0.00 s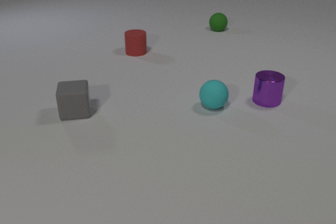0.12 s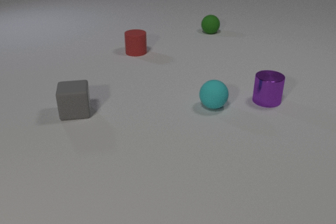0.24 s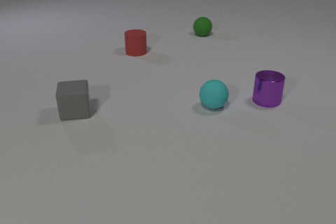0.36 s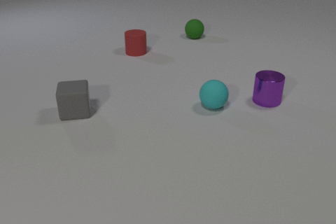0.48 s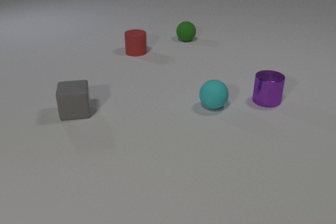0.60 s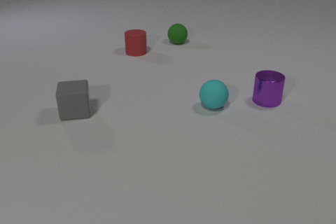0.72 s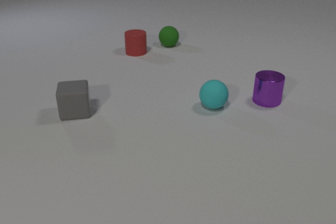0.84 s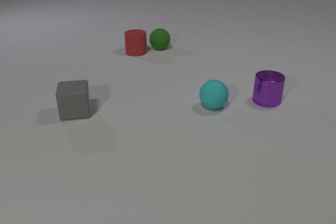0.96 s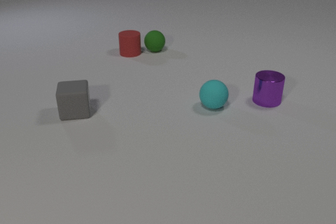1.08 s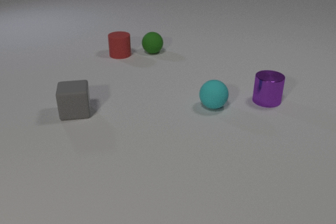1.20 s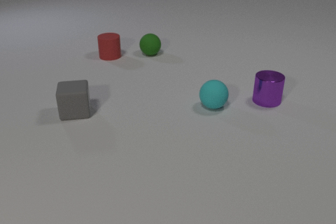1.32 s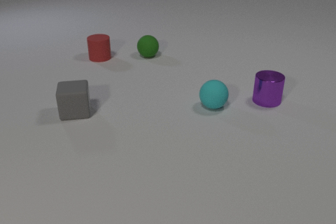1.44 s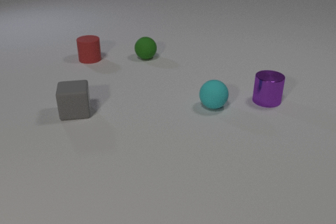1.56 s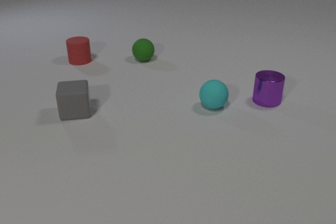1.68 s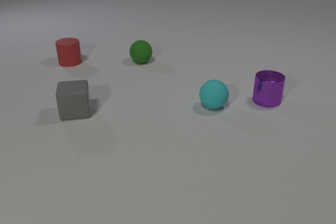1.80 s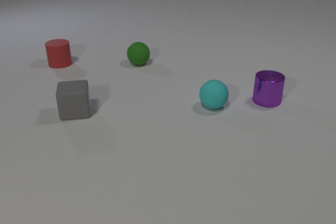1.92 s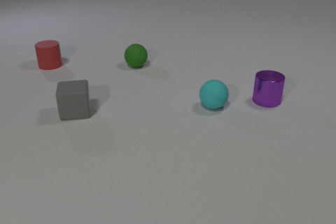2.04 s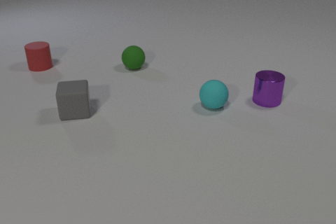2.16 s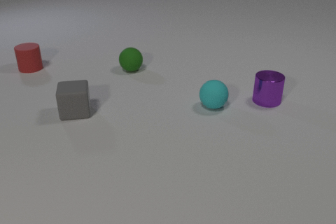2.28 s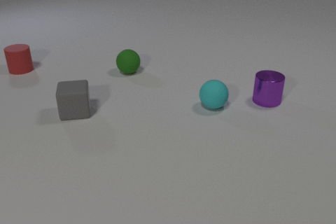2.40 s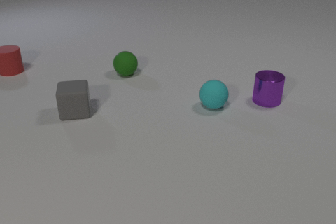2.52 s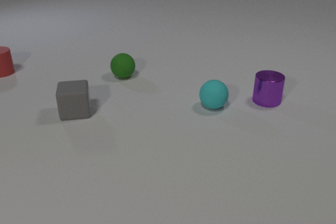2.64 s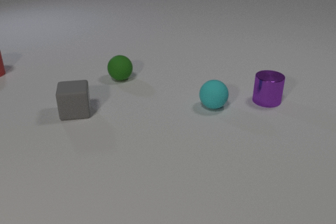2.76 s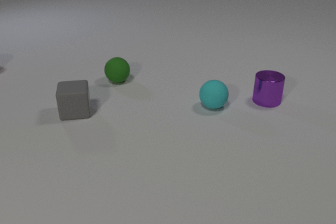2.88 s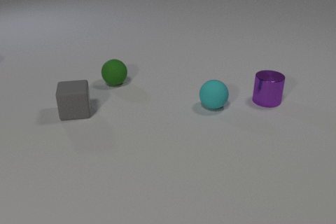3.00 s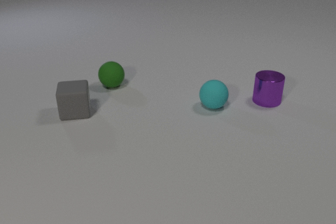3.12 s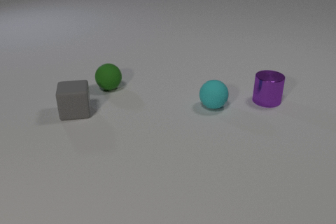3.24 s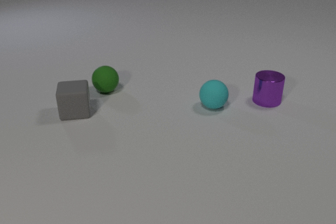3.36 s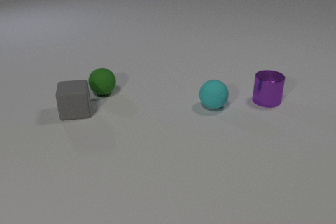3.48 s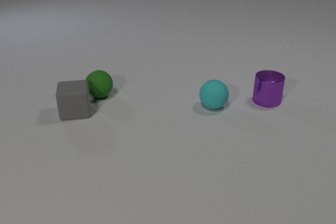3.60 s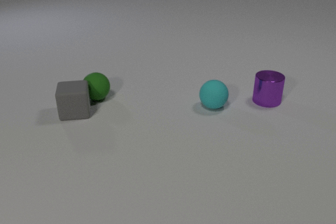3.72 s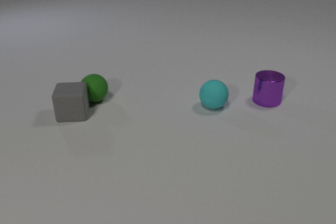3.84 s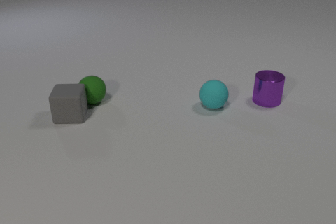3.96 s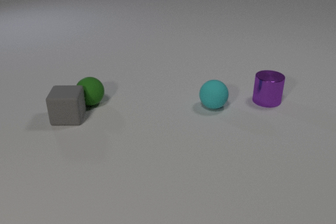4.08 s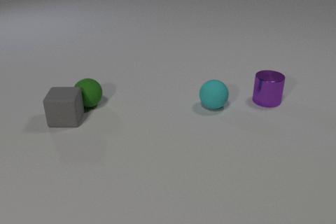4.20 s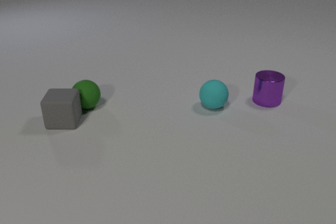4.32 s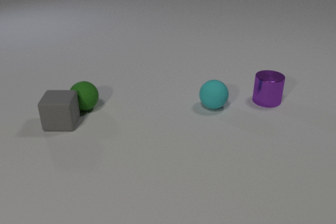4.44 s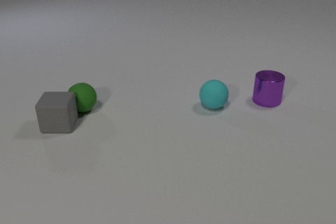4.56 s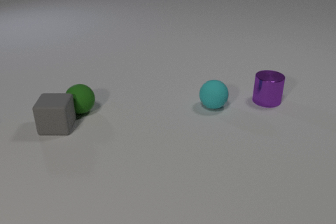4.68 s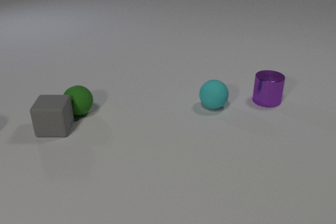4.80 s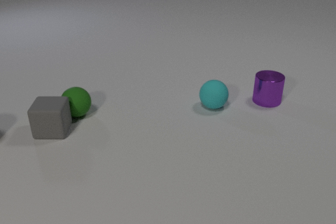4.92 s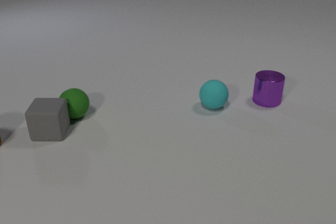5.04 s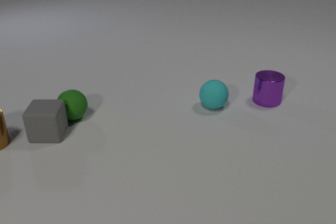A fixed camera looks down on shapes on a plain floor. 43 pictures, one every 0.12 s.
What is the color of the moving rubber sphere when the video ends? green.
What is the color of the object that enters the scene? brown.
Are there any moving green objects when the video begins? yes.
0.00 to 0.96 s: The green rubber sphere rolls toward the camera and to the left. The red rubber cylinder slides to the left. The green rubber sphere and the red rubber cylinder collide.
0.96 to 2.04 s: The green rubber sphere rolls toward the camera and to the left. The red rubber cylinder slides to the left.
2.04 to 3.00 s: The green rubber sphere rolls toward the camera and to the left. The red rubber cylinder slides to the left, leaves at the left edge.
3.00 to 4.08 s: The green rubber sphere rolls toward the camera and to the left. The gray rubber cube slides toward the camera and to the left. The green rubber sphere and the gray rubber cube collide.
4.08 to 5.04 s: The green rubber sphere rolls toward the camera and to the left. The gray rubber cube slides toward the camera and to the left. The brown metal cylinder comes in at the left edge, slides to the right.
